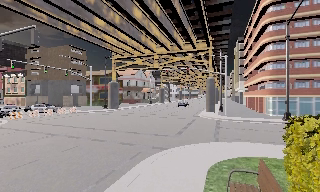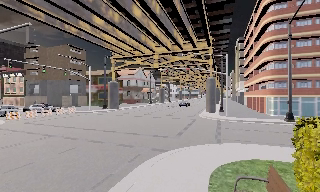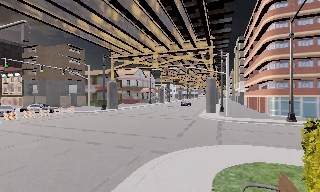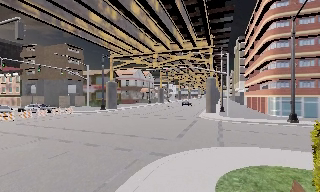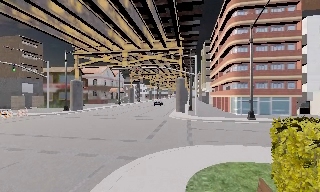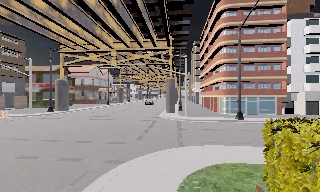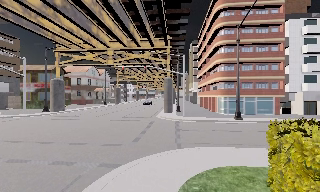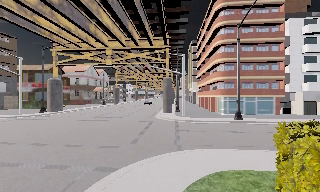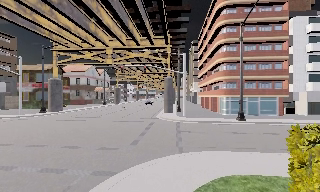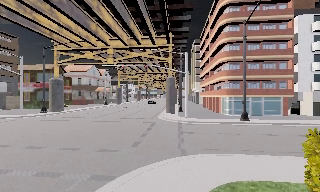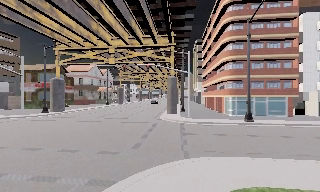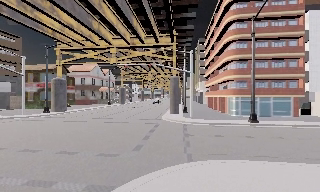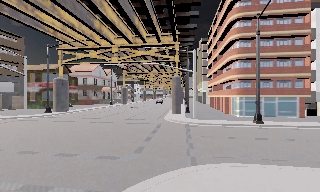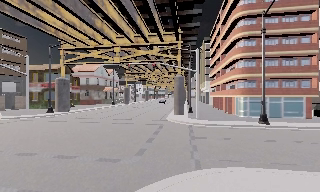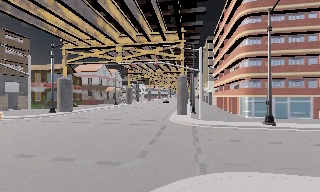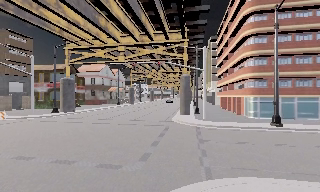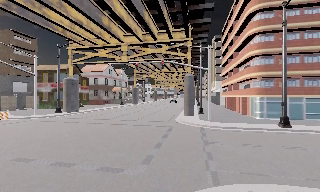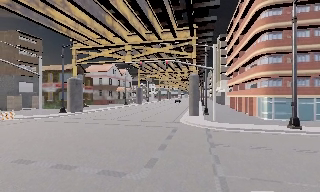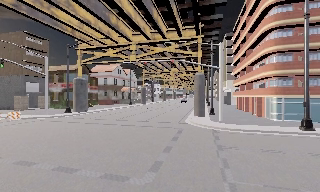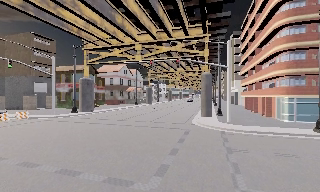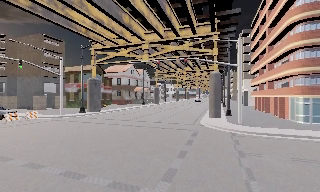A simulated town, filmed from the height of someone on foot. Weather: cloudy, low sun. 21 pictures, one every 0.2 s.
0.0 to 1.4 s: The scene slides to the left, as the camera pans about 15 degrees to its right. It travels forward, about 2 m, so what stands in front looms larger.
1.4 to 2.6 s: The camera travels forward, about 2 m, so what stands in front looms larger.
2.6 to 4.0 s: The camera swings to its left by about 10 degrees, and the scene slides to the right. It travels forward, about 2 m, so what stands in front looms larger.
The film runs forward here.
